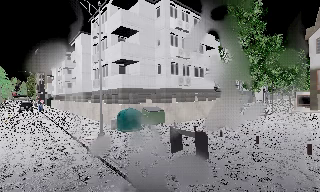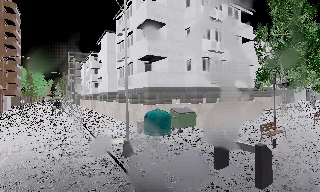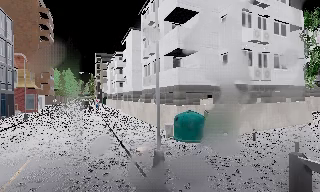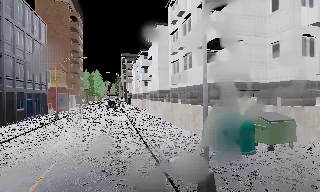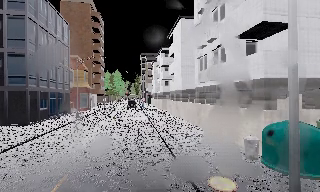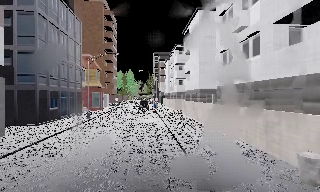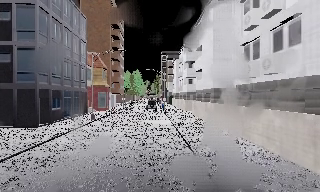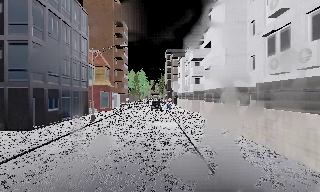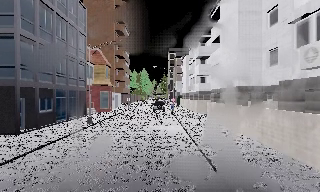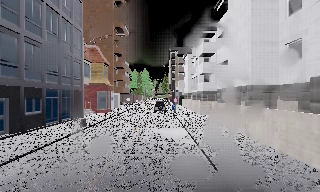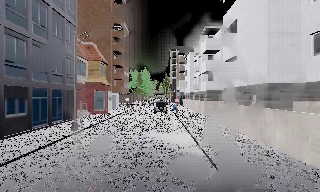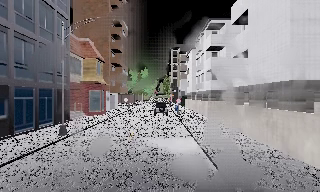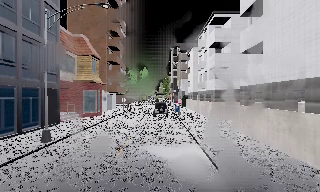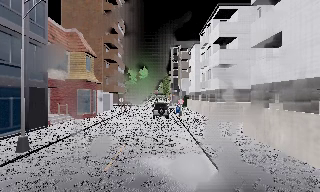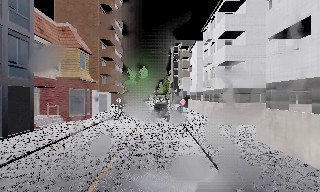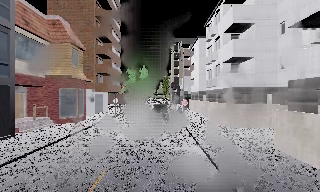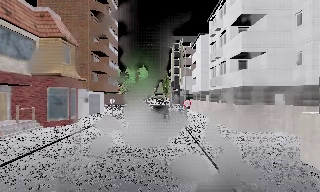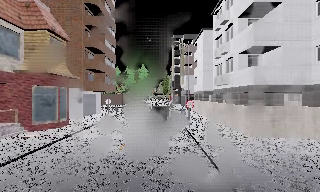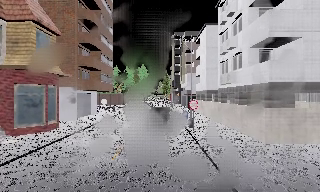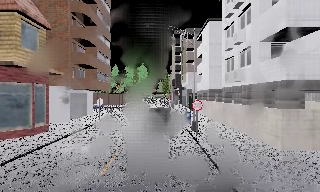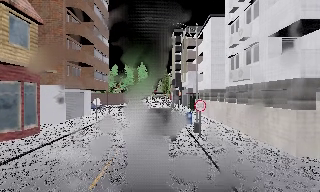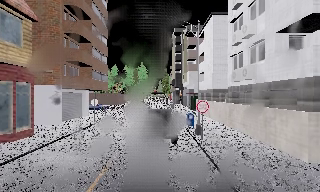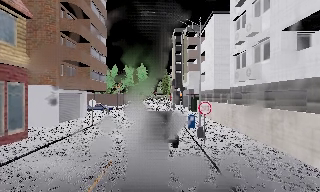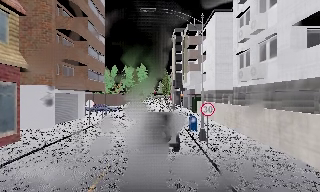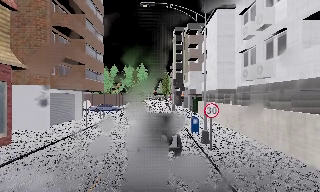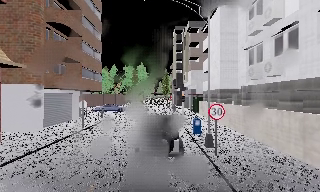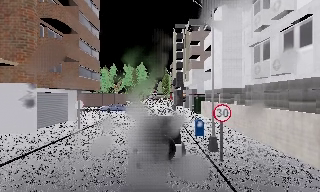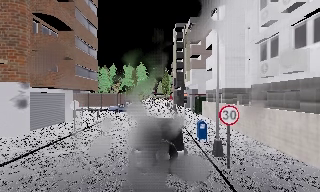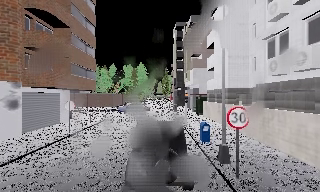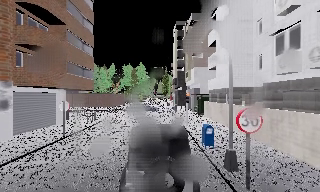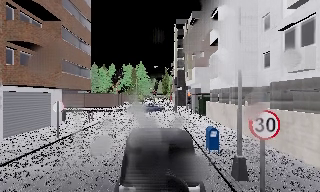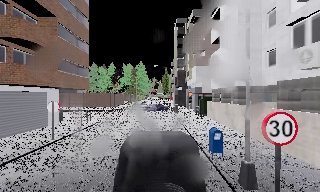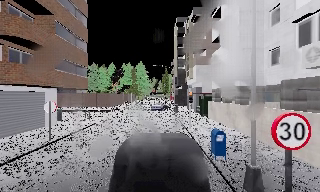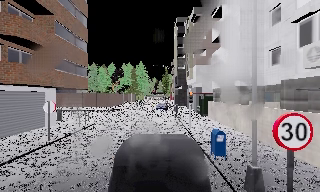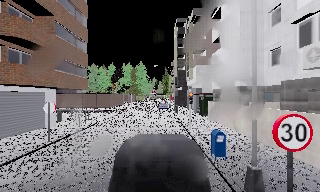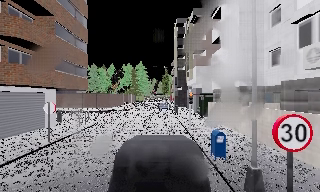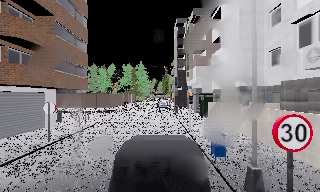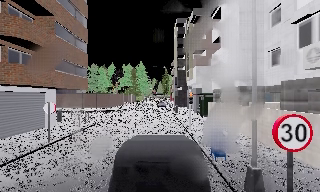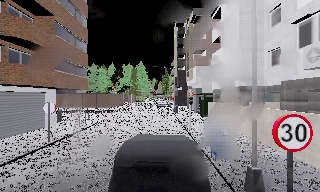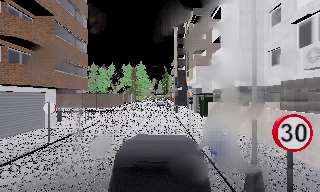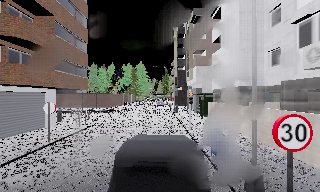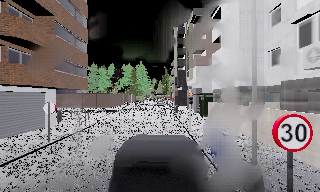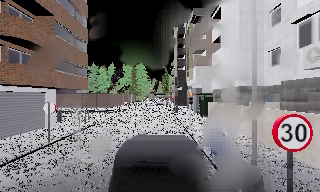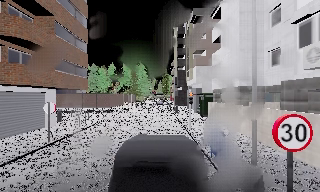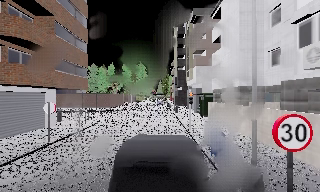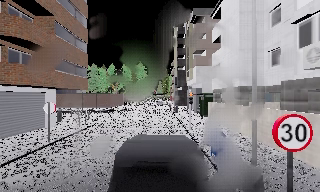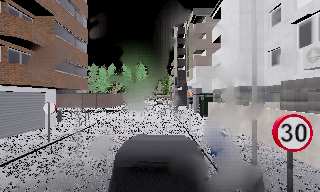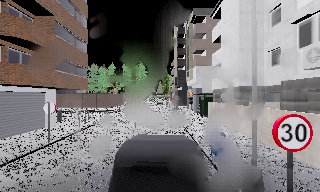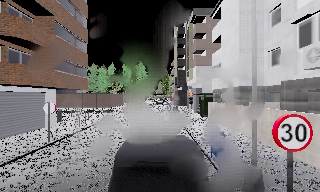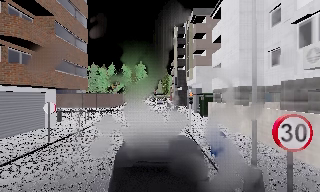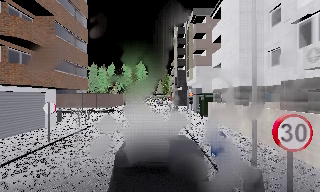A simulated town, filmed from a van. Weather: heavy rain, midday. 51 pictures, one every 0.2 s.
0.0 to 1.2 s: The scene slides to the right, as the camera pans about 40 degrees to its left. It travels forward, about 9 m.
1.2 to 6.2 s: The camera travels forward, about 25 m, so what stands in front looms larger. It loses speed.
6.2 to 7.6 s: The camera shifts only a little, or ends up much as it began.
7.6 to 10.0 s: The camera keeps its place and its aim.
The film runs forward here.
